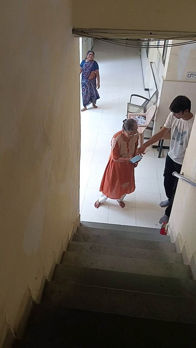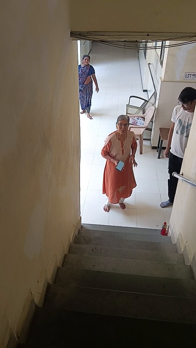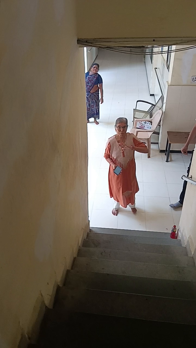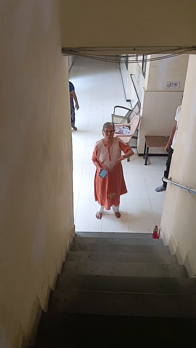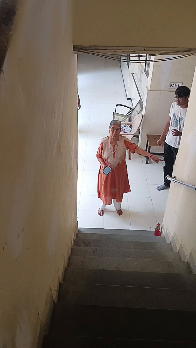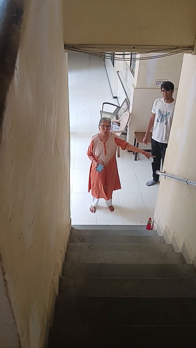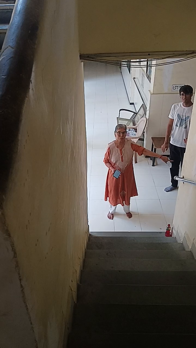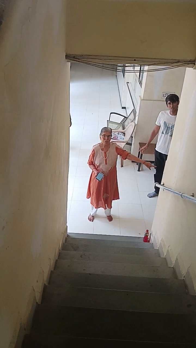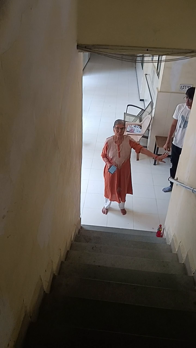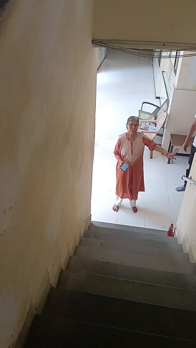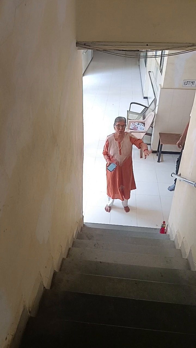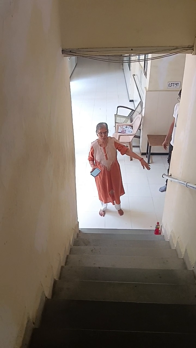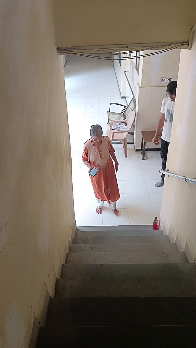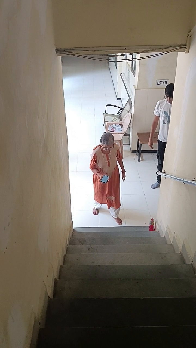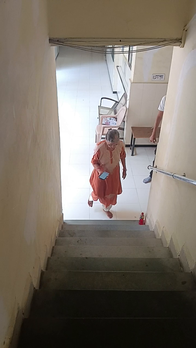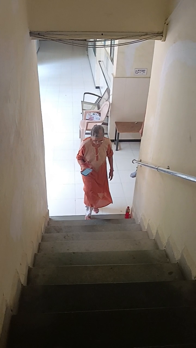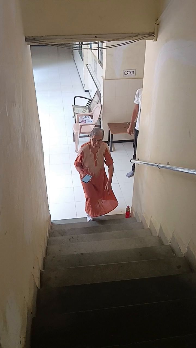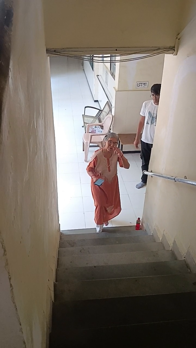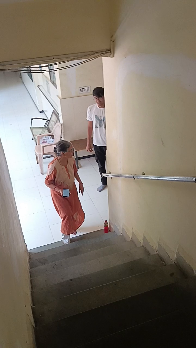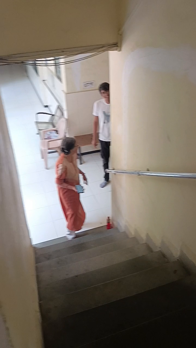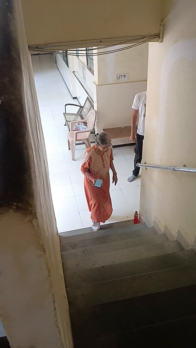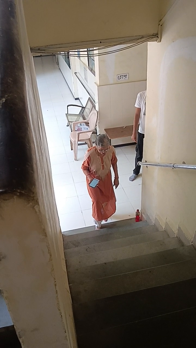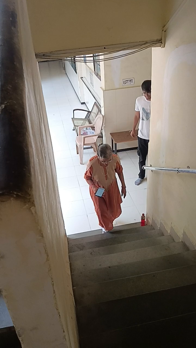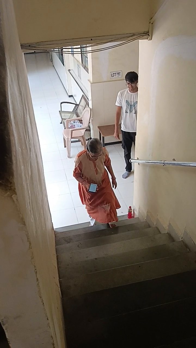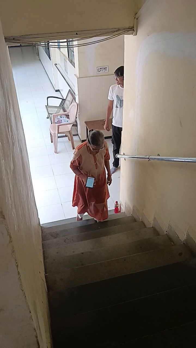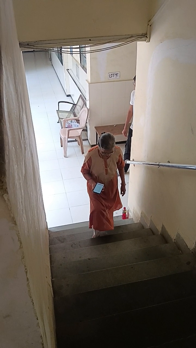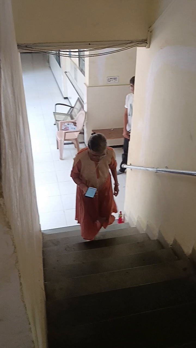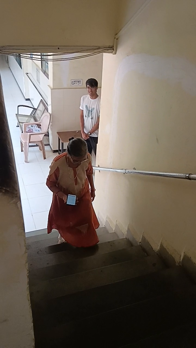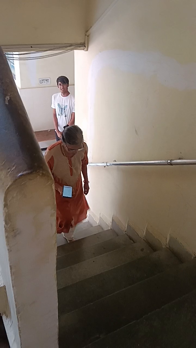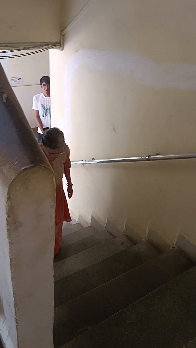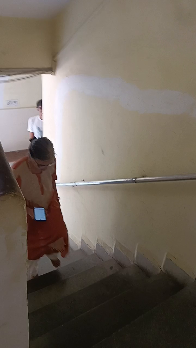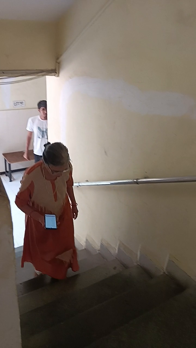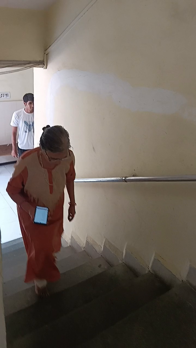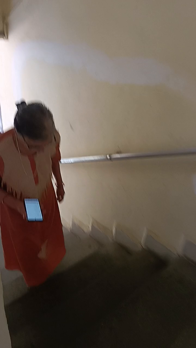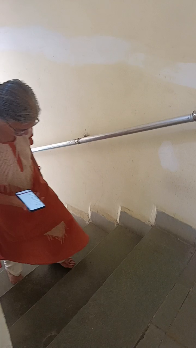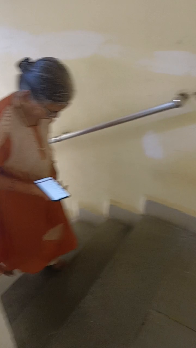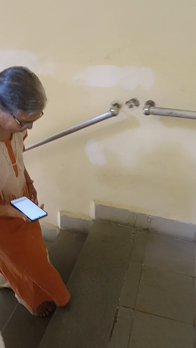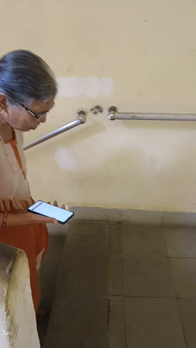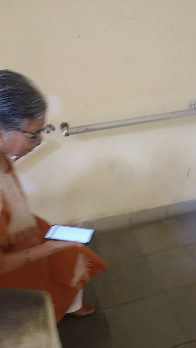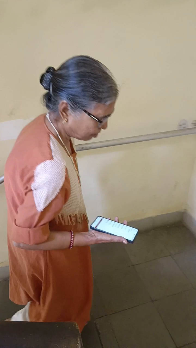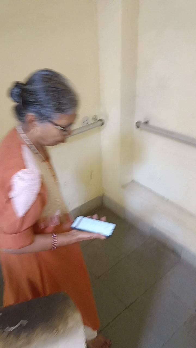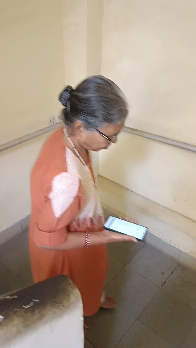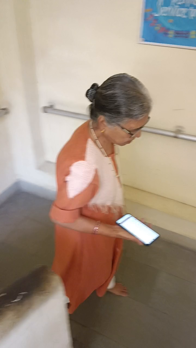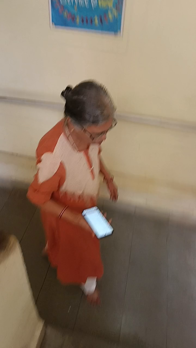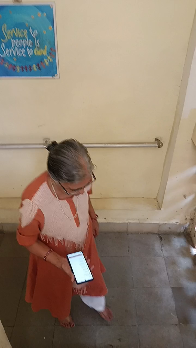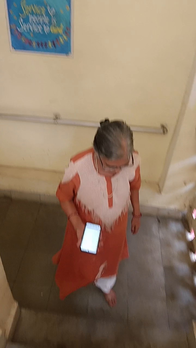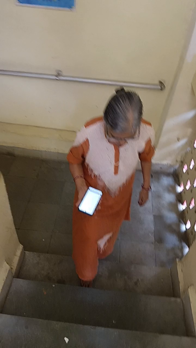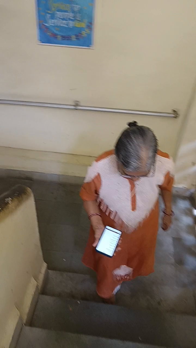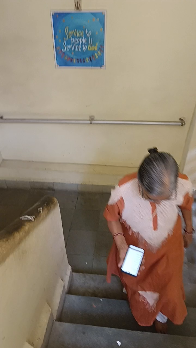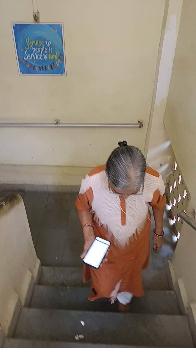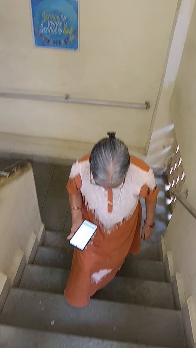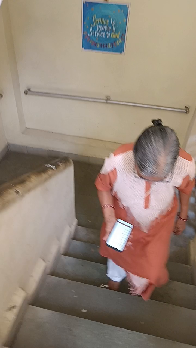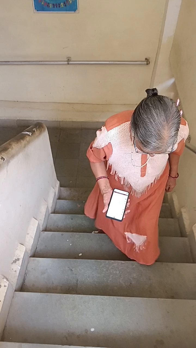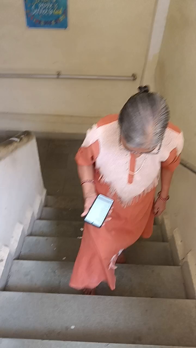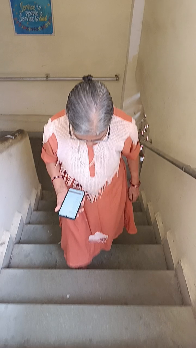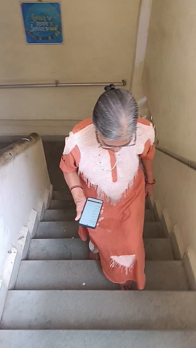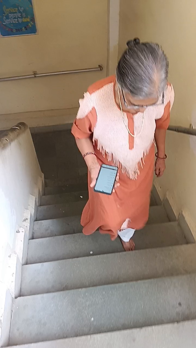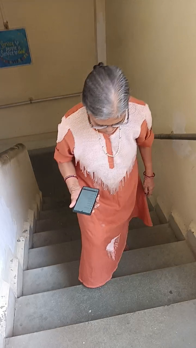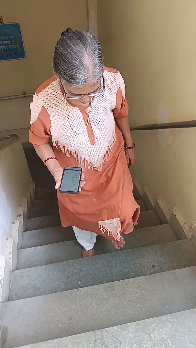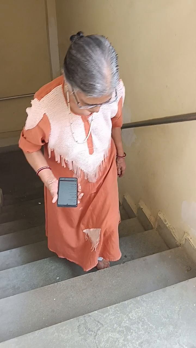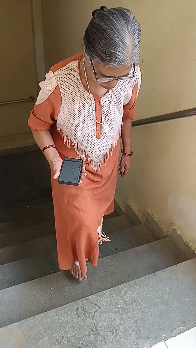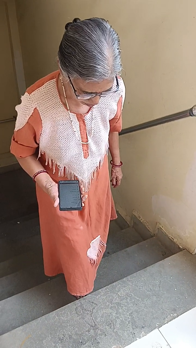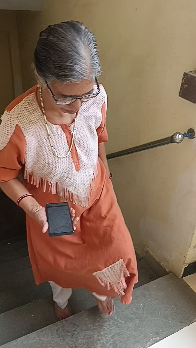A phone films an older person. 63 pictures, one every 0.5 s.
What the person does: Climbing stairs.
